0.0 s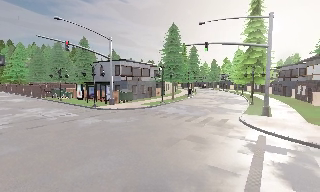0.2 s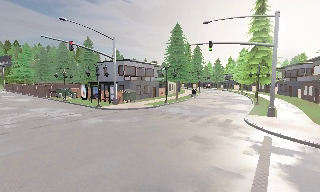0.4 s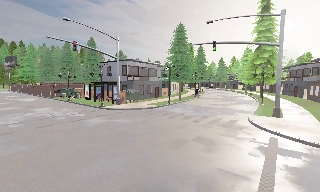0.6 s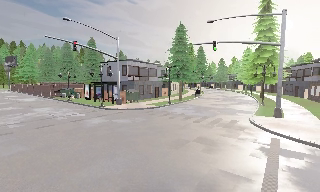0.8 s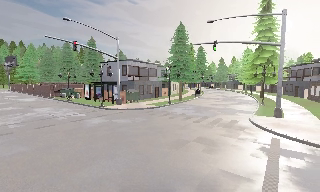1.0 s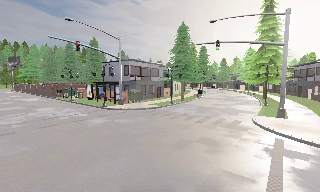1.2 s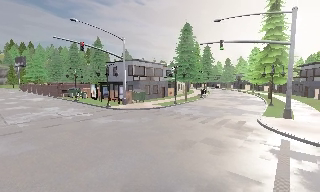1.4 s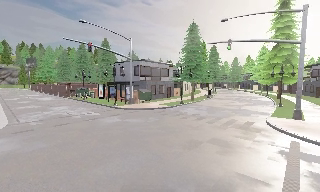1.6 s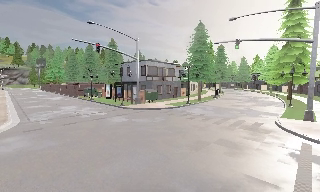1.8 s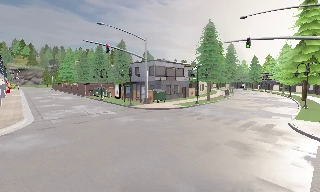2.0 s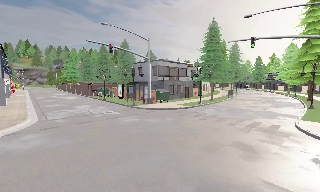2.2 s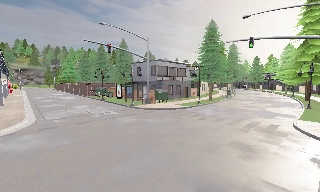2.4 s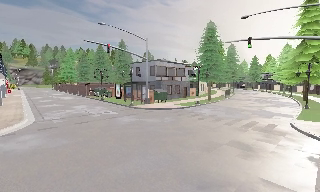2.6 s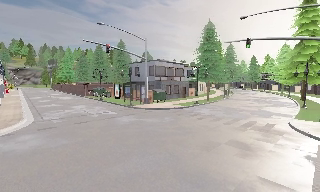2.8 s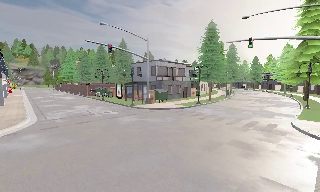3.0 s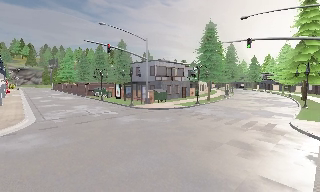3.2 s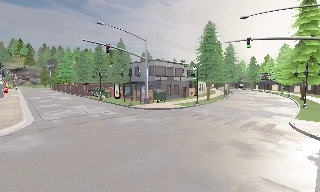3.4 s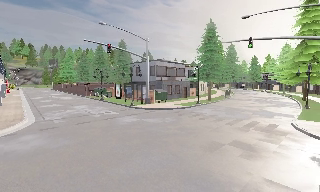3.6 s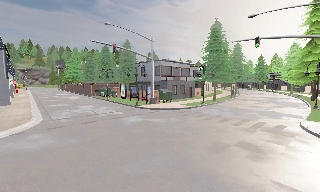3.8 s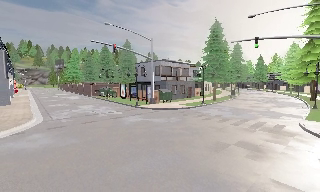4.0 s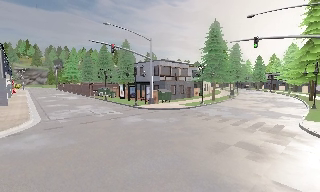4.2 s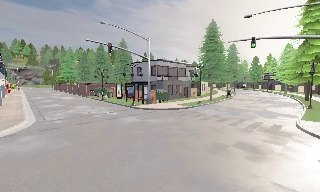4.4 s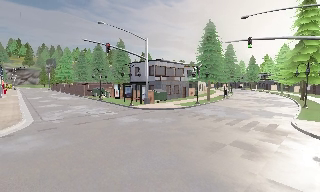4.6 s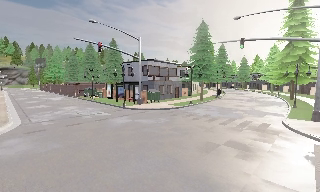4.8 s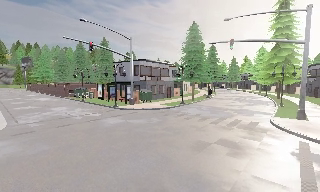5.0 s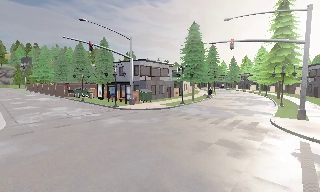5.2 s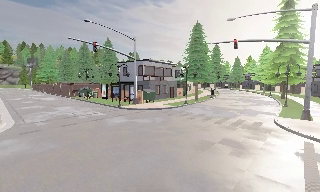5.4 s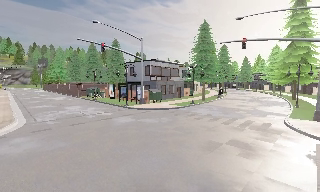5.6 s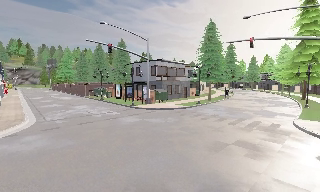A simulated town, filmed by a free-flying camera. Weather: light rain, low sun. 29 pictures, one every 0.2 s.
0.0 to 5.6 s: The camera pans to its left, which is counterclockwise from overhead, by about 10 degrees. It travels to its left, about 1 m, so close, fixed things drift to the right.
The film runs backward here.
